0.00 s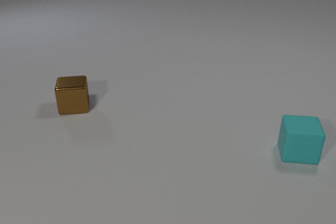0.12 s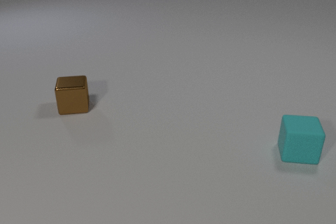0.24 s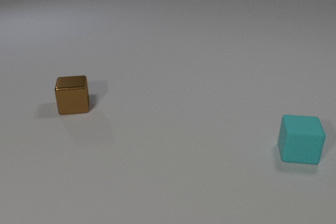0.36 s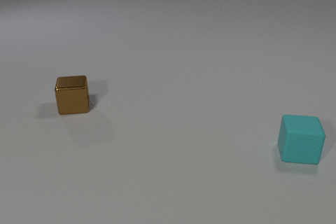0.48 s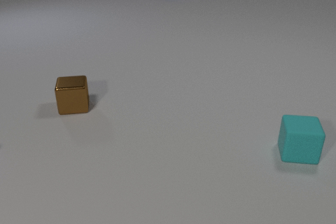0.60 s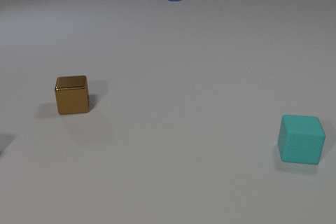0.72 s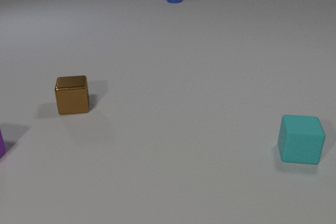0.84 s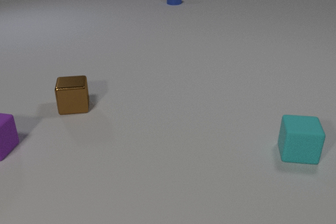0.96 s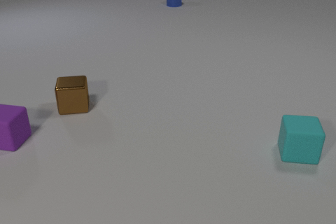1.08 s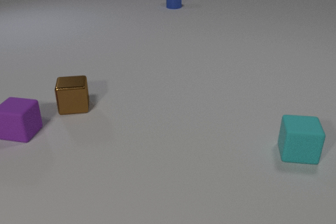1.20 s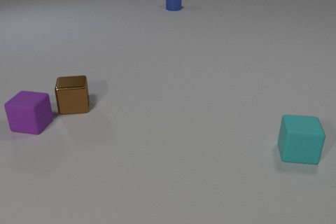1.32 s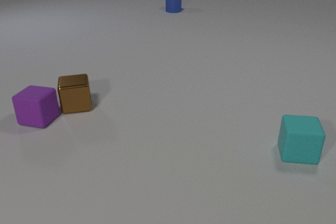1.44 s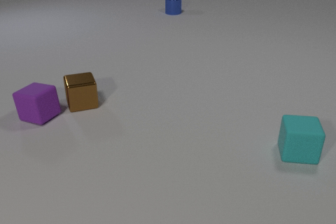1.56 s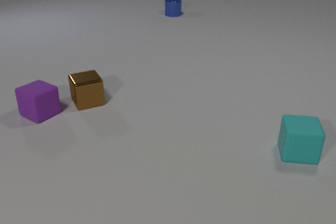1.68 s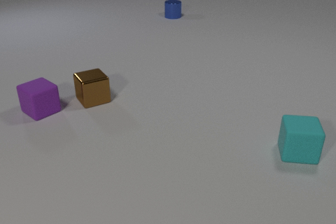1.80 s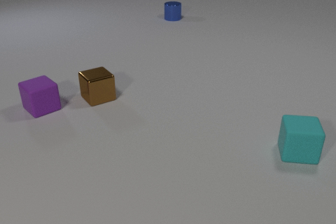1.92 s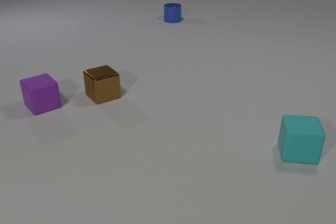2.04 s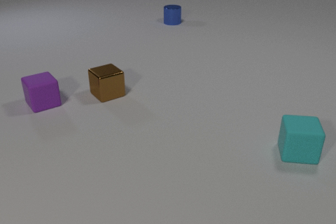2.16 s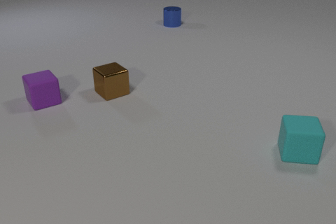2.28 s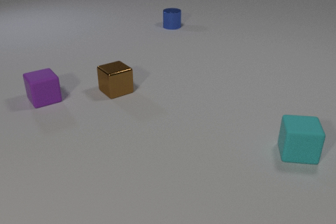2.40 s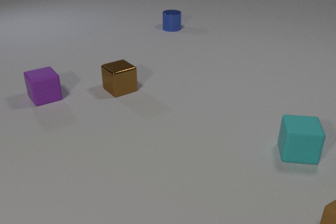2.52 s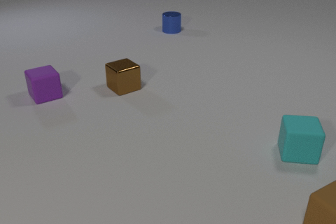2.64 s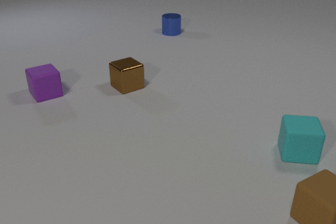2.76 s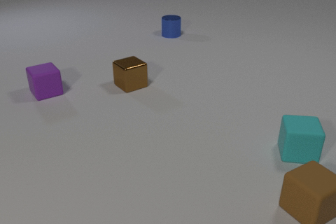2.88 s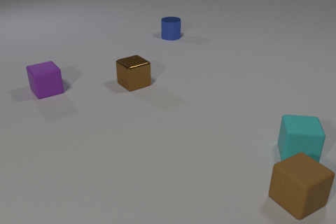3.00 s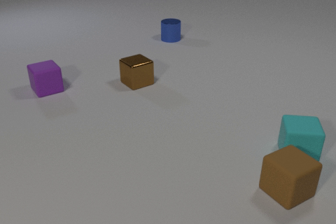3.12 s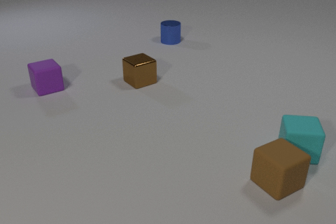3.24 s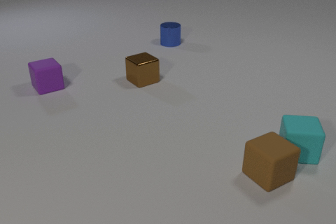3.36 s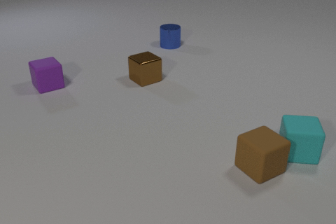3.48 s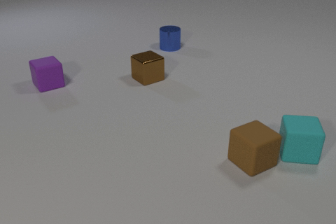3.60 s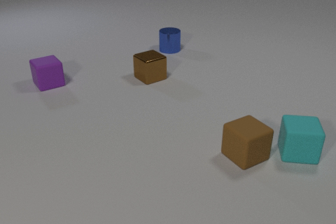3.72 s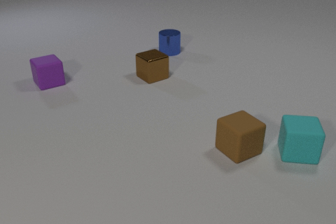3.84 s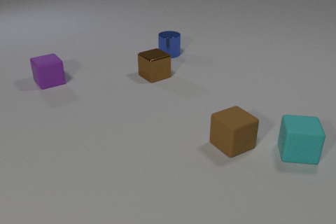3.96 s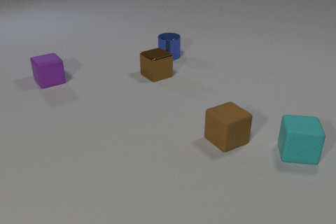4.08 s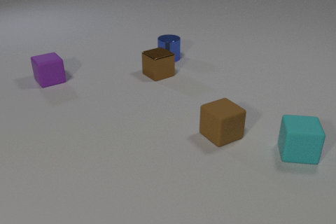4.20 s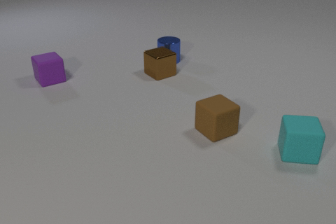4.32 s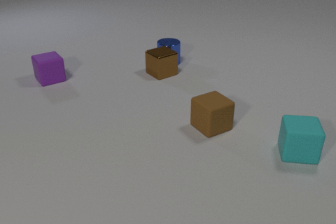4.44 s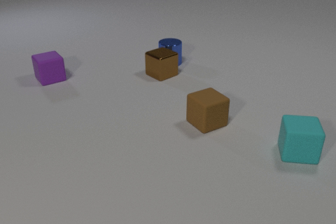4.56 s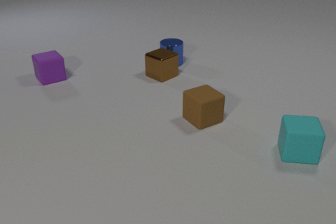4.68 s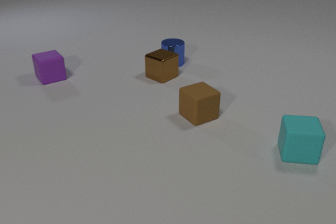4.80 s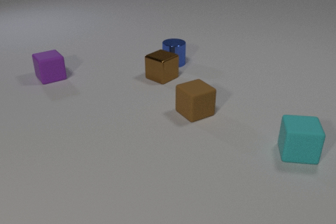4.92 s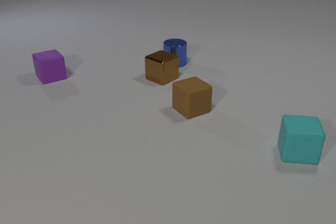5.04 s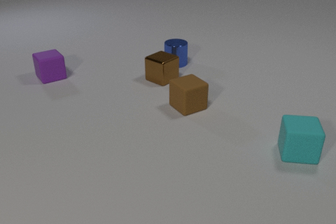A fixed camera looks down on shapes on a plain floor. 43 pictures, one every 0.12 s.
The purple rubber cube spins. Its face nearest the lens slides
to the left.
The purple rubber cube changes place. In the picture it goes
away from the camera.
0.00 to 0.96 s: The purple rubber cube comes in at the left edge, slides to the right and away from the camera. The blue metal cylinder comes in at the top edge, slides toward the camera.
0.96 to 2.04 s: The purple rubber cube slides away from the camera and to the right, spins clockwise seen from above by about 45 degrees, its near face sliding to the left. The brown metal cube slides to the right and away from the camera, spins so that its near face slides to the right, counterclockwise seen from above. The blue metal cylinder slides toward the camera. The purple rubber cube and the brown metal cube collide.
2.04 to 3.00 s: The purple rubber cube slides away from the camera. The brown metal cube slides to the right and away from the camera. The blue metal cylinder slides toward the camera. The brown rubber cube comes in at the right edge, slides to the left and away from the camera.
3.00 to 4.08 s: The purple rubber cube slides away from the camera. The brown metal cube slides to the right and away from the camera. The blue metal cylinder slides toward the camera. The brown rubber cube slides away from the camera and to the left.
4.08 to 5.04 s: The purple rubber cube slides away from the camera. The brown metal cube slides toward the camera. The blue metal cylinder slides toward the camera and to the right. The brown rubber cube slides away from the camera and to the left. The brown metal cube and the blue metal cylinder collide.
How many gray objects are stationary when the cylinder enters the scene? 0.
How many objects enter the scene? 3.
What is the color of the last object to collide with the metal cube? blue.
